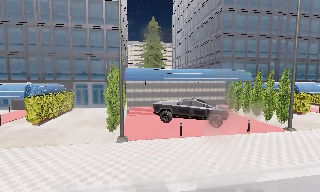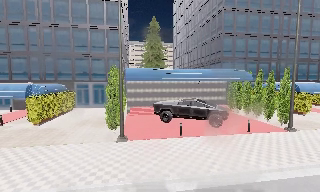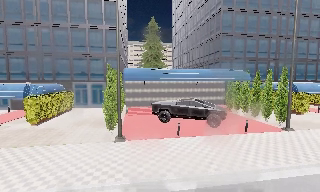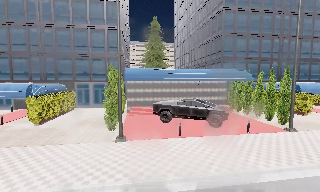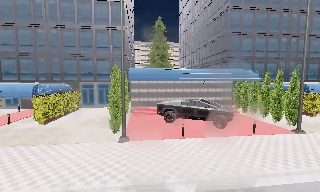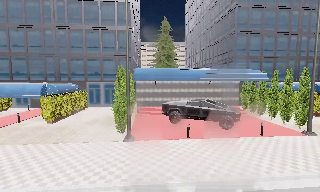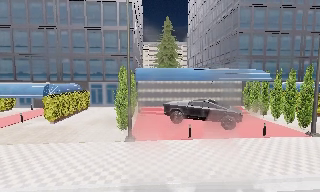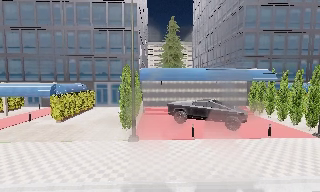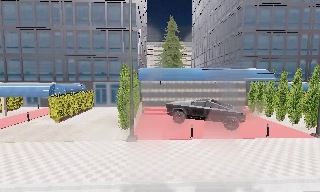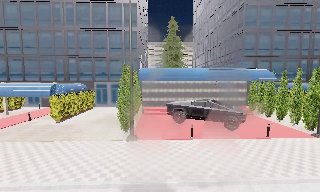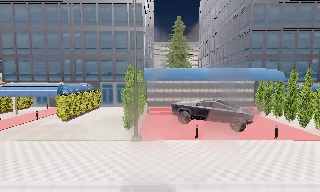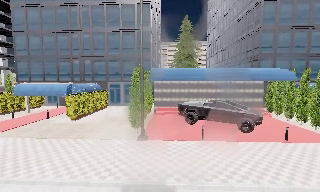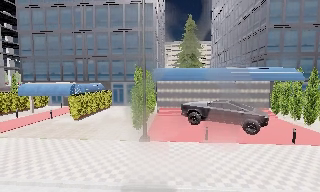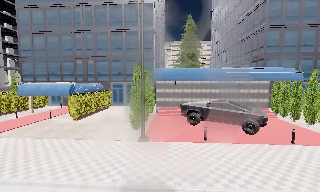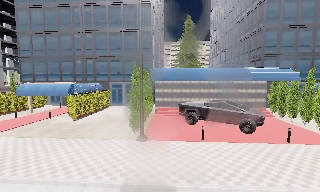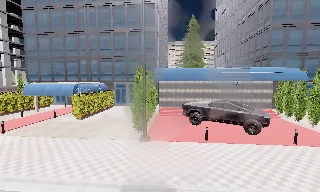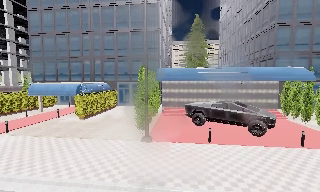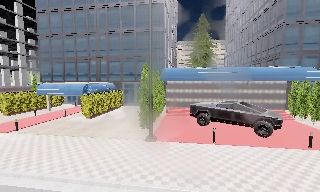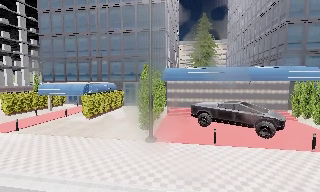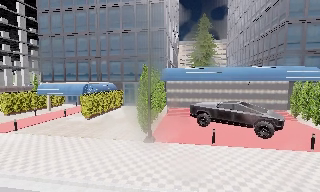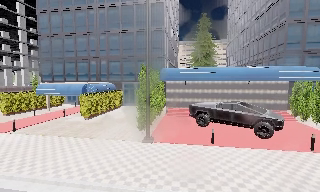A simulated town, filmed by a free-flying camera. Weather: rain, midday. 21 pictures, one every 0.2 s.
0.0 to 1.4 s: The camera travels to its right, about 0.5 m.
1.4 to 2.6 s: The camera shifts only a little, or ends up much as it began.
2.6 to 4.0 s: The camera travels to its right, about 0.5 m.
The film runs backward here.
